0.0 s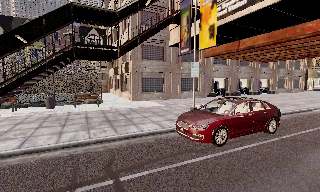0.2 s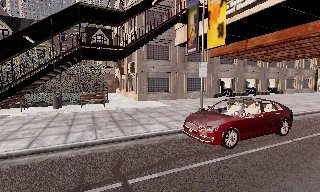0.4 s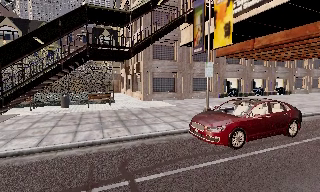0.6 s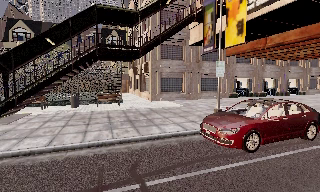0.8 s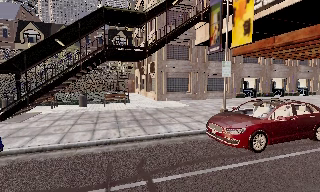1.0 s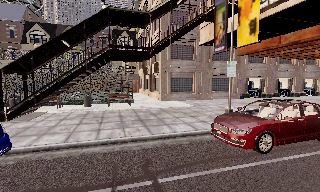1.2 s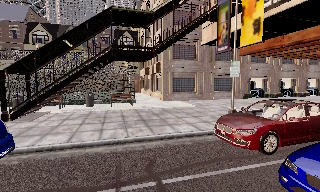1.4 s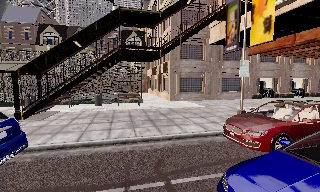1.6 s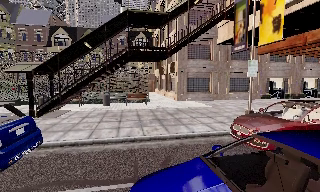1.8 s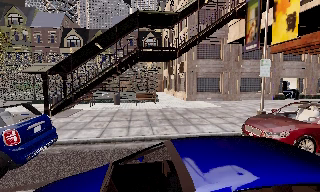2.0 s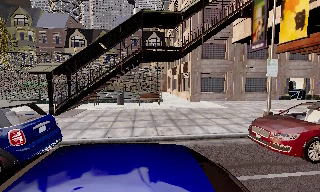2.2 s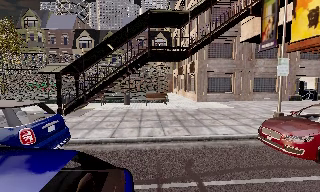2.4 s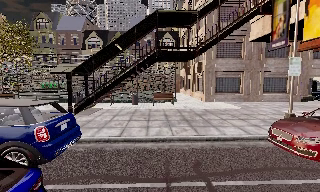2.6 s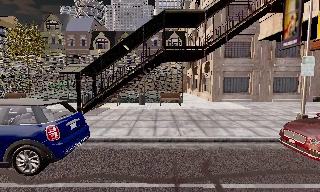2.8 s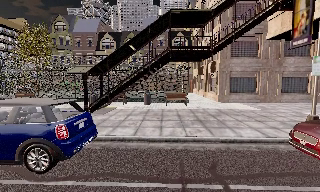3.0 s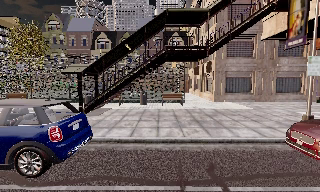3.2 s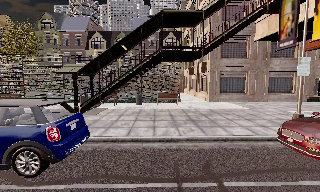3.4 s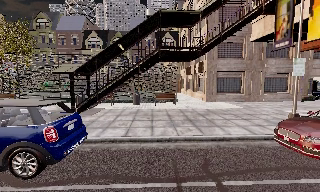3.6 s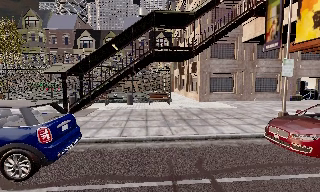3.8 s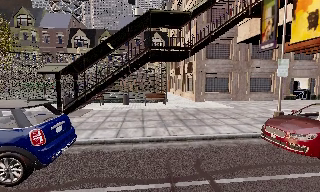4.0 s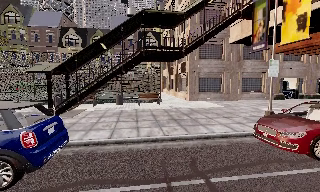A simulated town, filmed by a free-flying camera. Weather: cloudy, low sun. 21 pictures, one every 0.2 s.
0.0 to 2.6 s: The camera swings to its left by about 25 degrees, and the scene slides to the right. It travels to its left, about 0.5 m, so close, fixed things drift to the right.
2.6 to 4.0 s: The camera shifts only a little, or ends up much as it began.
The film runs forward here.
